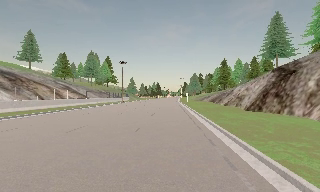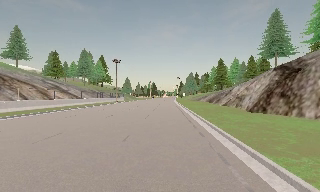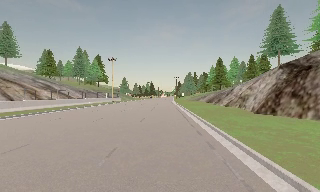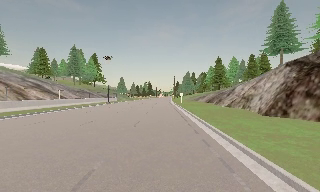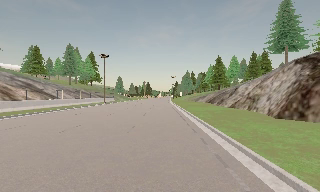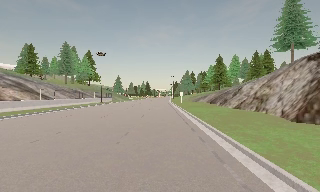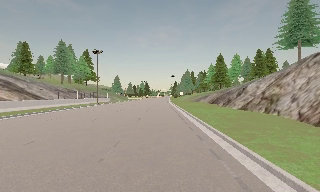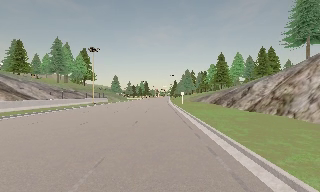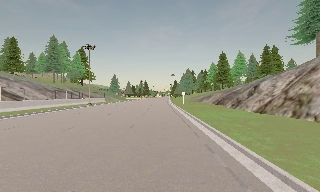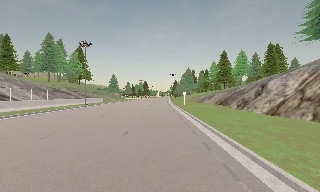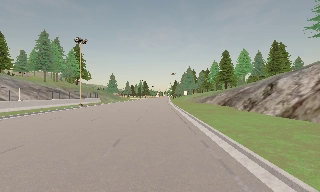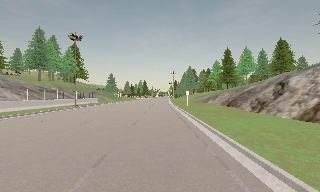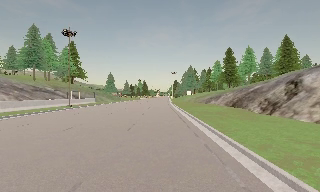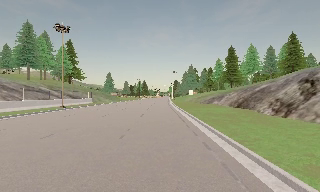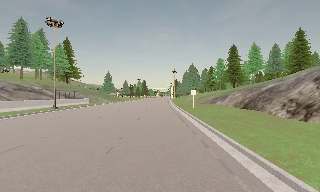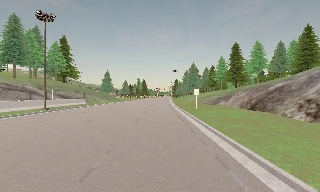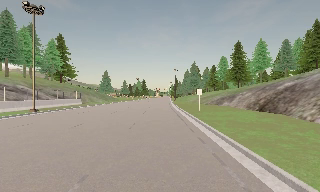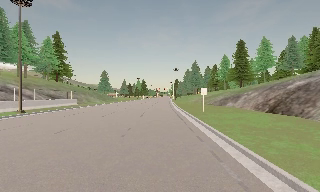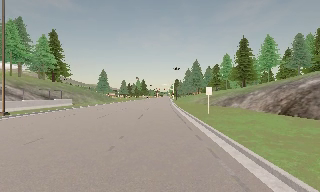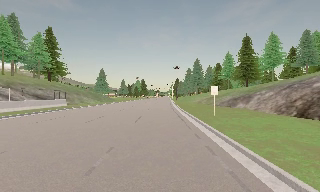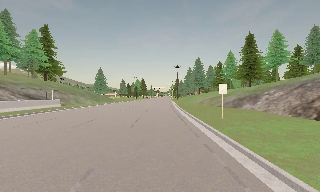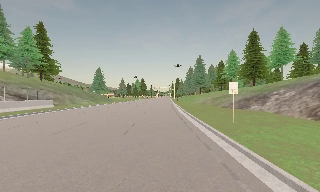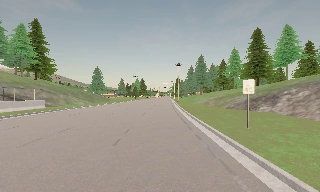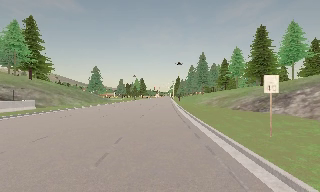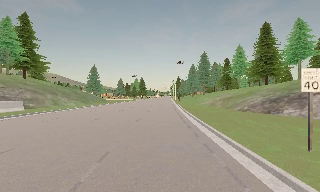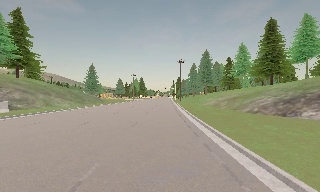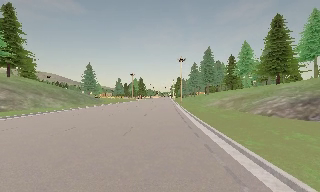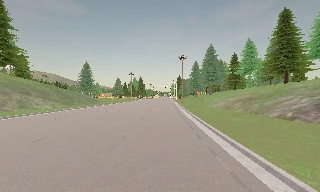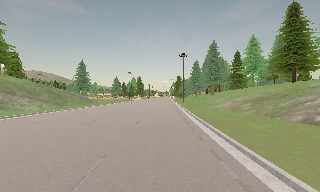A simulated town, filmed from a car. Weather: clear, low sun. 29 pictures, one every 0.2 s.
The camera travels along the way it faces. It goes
forward.
0.0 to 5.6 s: The camera travels forward, about 50 m, so what stands in front looms larger.
The film runs forward here.
